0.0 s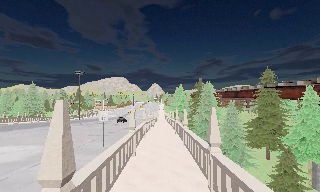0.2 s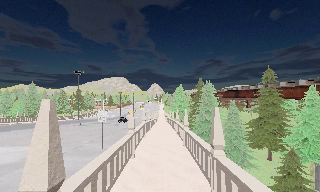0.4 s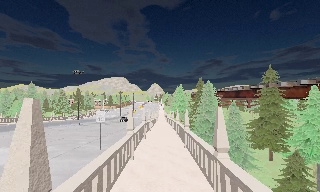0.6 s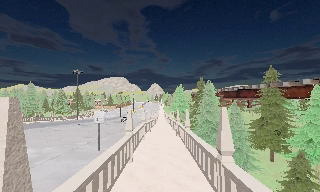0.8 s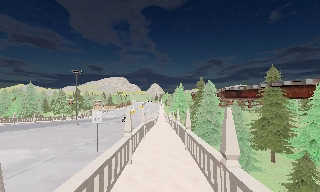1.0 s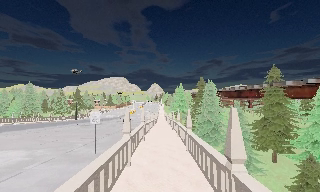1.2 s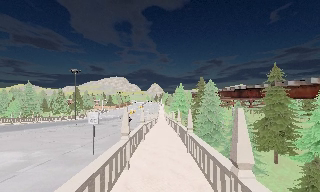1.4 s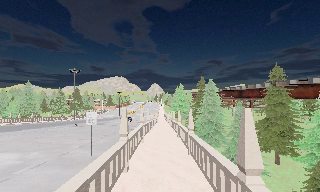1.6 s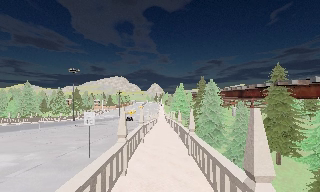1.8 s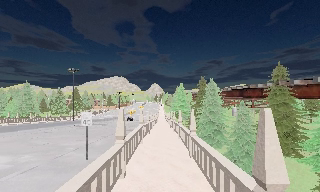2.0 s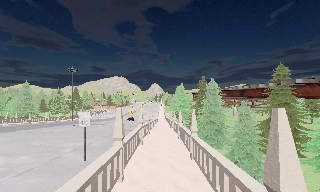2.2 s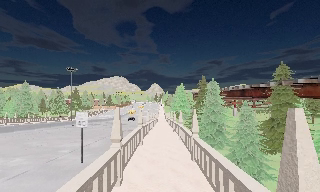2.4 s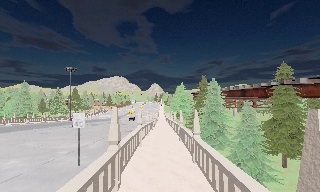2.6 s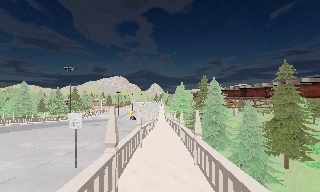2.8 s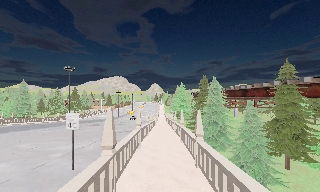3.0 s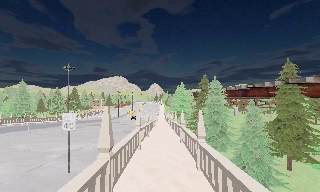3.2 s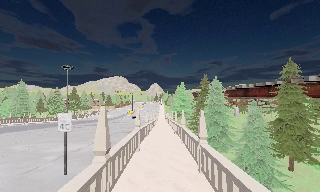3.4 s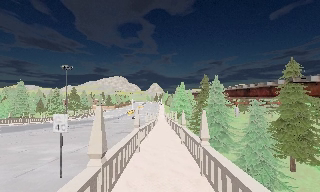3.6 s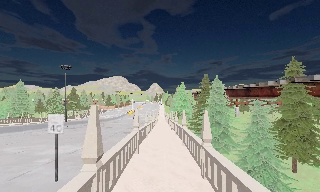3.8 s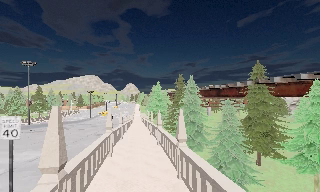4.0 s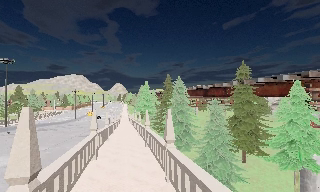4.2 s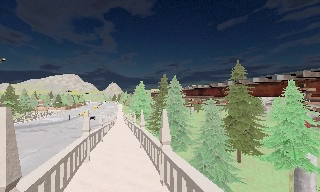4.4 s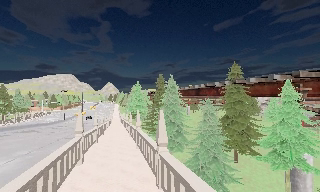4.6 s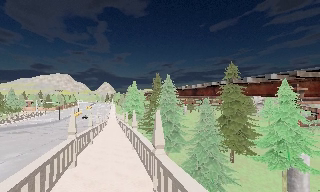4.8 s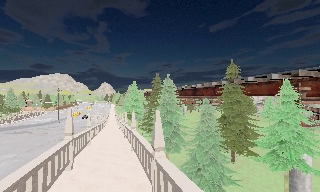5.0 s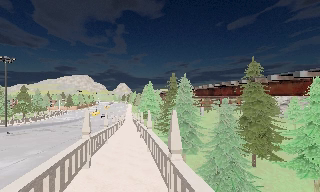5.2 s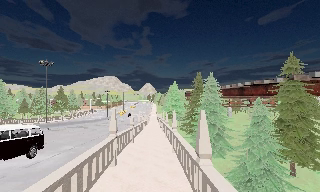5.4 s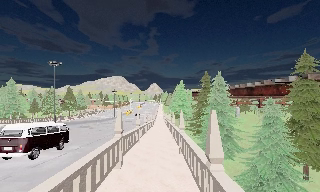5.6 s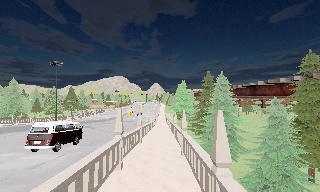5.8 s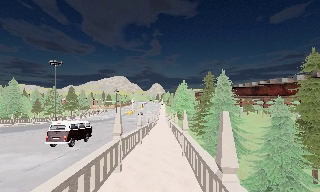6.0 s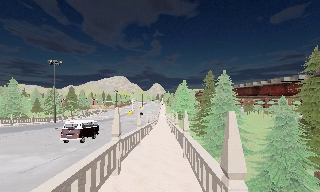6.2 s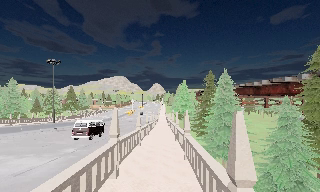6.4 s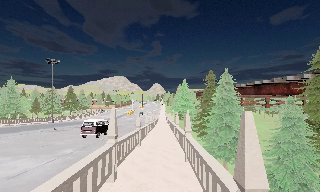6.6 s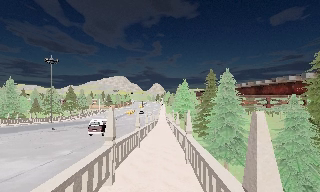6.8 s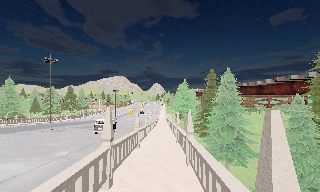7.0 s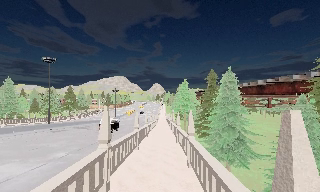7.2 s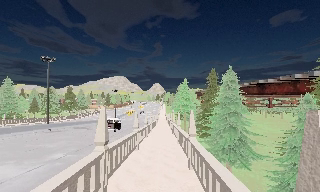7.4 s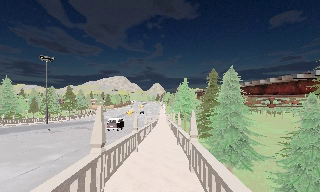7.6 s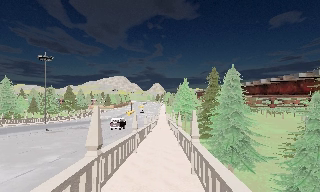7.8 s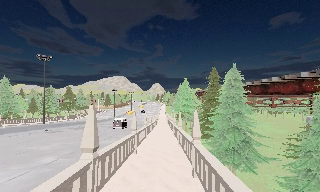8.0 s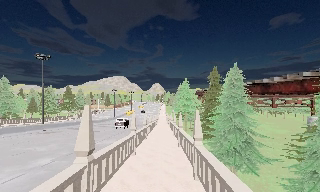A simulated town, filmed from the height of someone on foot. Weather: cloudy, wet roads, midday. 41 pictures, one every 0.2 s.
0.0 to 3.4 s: The camera travels forward, about 5 m, so what stands in front looms larger.
3.4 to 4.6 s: The camera pans to its right, which is clockwise from overhead, by about 15 degrees. It travels forward, about 1.5 m, so what stands in front looms larger.
4.6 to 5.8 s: The camera pans to its left, which is counterclockwise from overhead, by about 15 degrees. It travels forward, about 1.5 m, so what stands in front looms larger.
5.8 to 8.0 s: The camera travels forward, about 3 m, so what stands in front looms larger.
The film runs forward here.
